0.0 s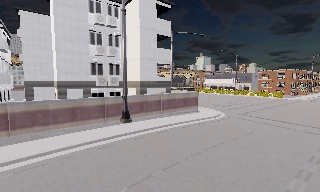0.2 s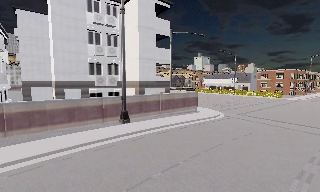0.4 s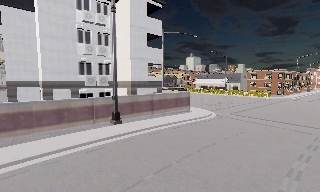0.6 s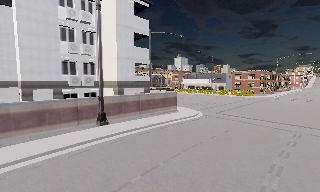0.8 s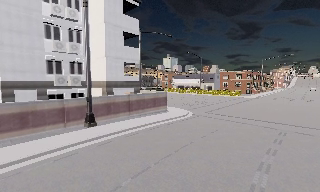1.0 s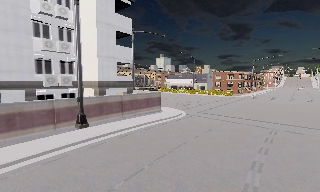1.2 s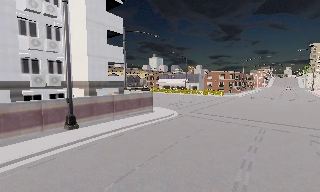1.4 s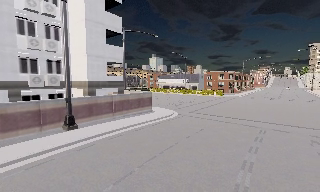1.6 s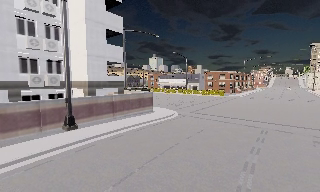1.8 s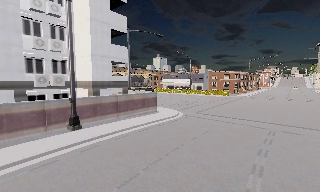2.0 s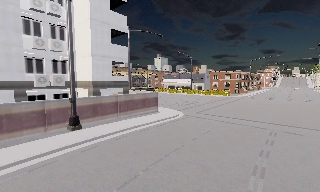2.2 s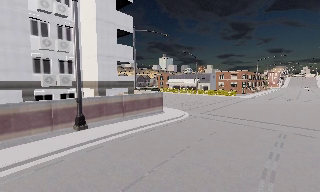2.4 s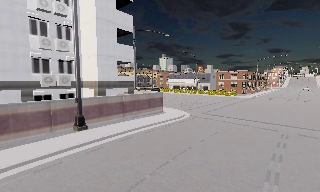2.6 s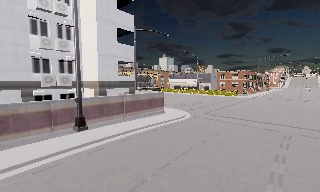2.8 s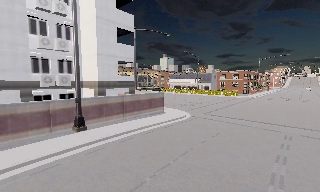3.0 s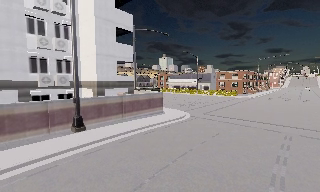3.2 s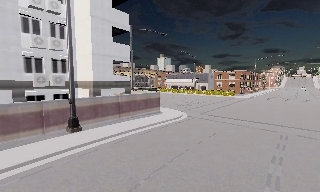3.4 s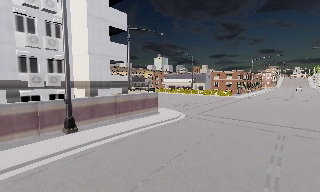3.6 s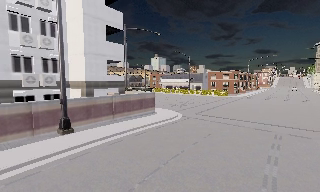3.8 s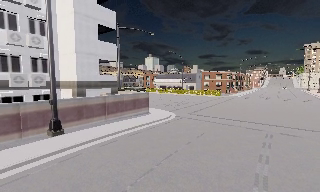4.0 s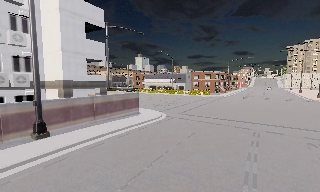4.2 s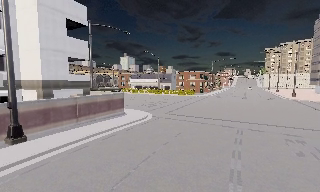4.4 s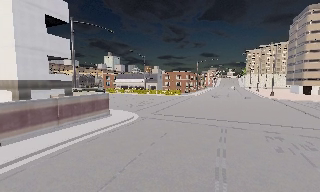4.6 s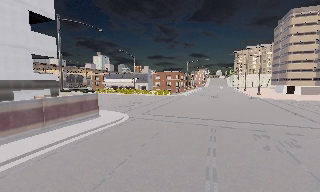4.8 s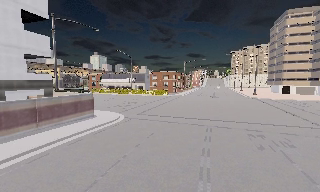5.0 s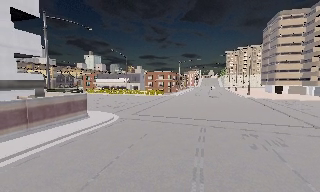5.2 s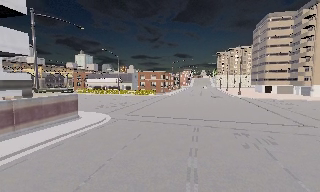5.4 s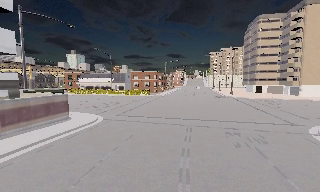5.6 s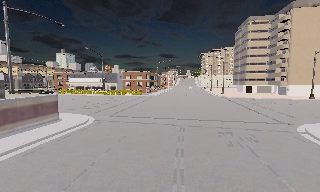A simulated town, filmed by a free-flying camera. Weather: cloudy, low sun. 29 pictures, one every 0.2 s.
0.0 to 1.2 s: The camera pans to its right, which is clockwise from overhead, by about 15 degrees. It travels forward, about 0.5 m, so what stands in front looms larger.
1.2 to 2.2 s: The camera shifts only a little, or ends up much as it began.
2.2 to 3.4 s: The camera travels forward, about 0.5 m, so what stands in front looms larger.
3.4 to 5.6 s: The camera pans to its right, which is clockwise from overhead, by about 30 degrees. It travels forward, about 1 m.
The film runs backward here.
